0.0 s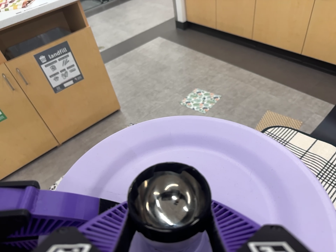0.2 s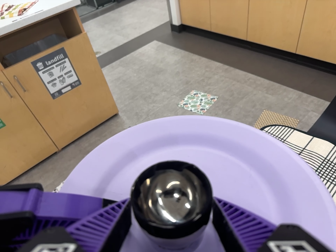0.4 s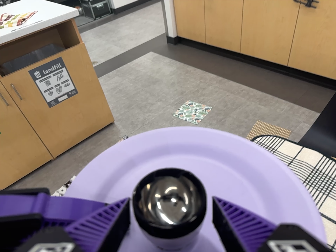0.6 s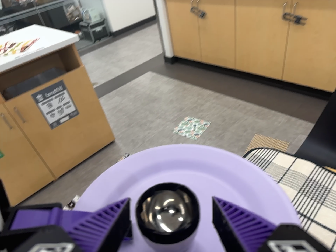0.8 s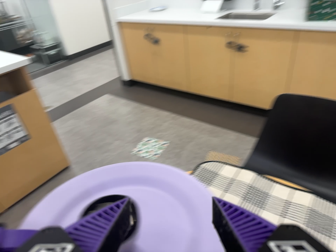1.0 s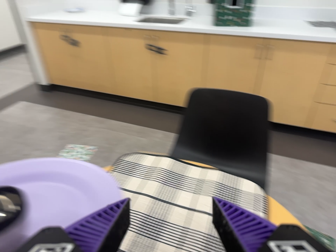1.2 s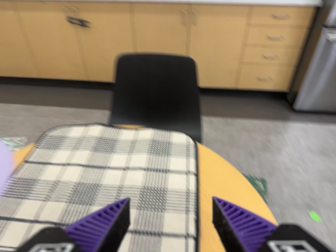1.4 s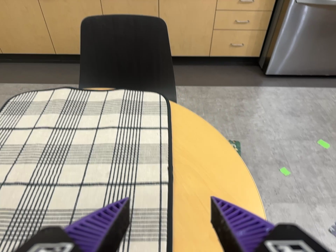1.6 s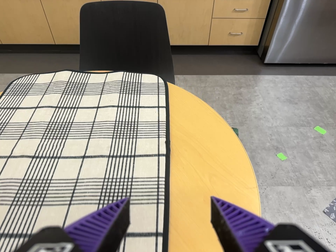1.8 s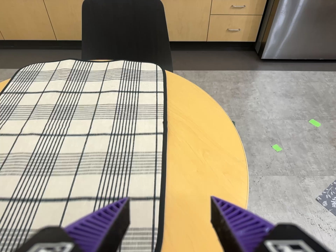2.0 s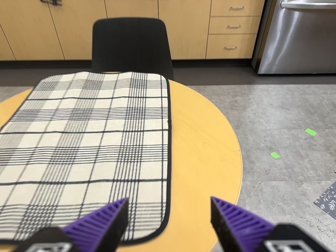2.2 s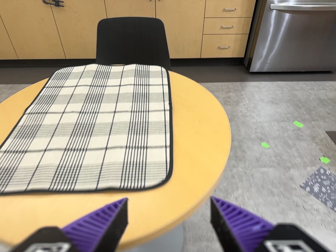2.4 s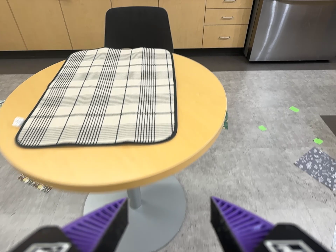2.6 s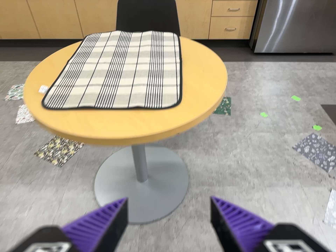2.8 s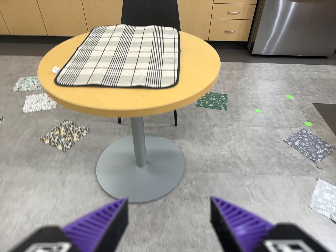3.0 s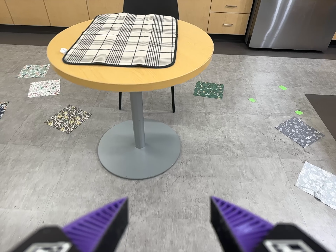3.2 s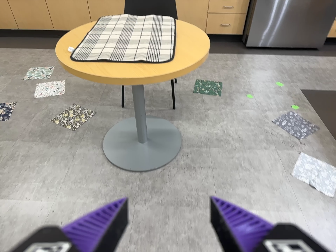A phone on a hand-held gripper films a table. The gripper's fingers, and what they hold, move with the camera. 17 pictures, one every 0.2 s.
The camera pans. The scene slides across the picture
to the left.
0.0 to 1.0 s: The scene slides to the left, as the camera pans about 25 degrees to its right. It travels backward, to its right and toward the bottom of its view, about 14 cm, so what stands in front gets smaller. Its aim tips toward the top of its view by about 15 degrees. It rolls about its line of sight by about 10 degrees, and the scene rotates counterclockwise.
1.0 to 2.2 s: The camera swings to its right by about 20 degrees, and the scene slides to the left. It travels toward the bottom of its view and backward, about 40 cm, so close, fixed things drift upward. It rolls about its line of sight by about 15 degrees, and the scene rotates counterclockwise.
2.2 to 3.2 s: The camera travels backward and toward the bottom of its view, about 60 cm, so what stands in front gets smaller.
The film runs backward here.
